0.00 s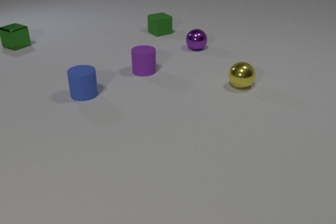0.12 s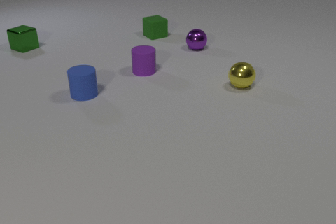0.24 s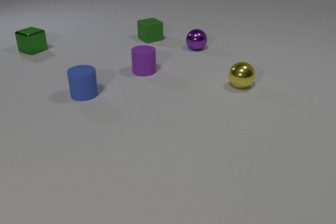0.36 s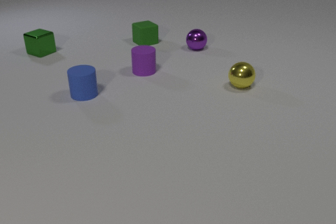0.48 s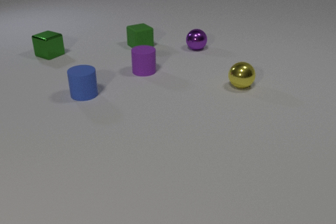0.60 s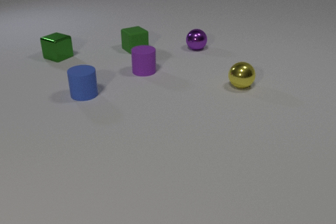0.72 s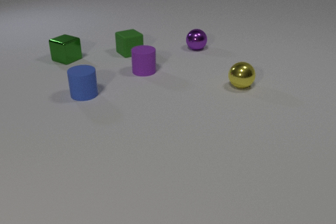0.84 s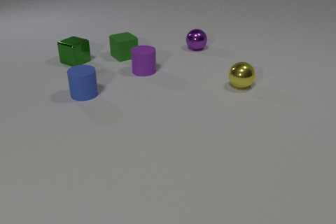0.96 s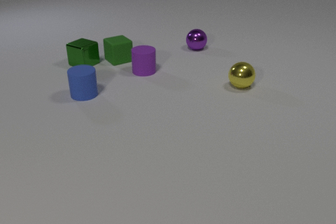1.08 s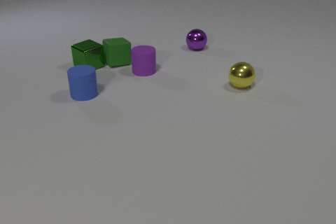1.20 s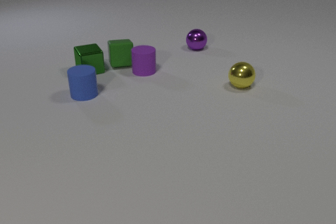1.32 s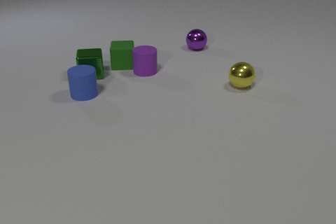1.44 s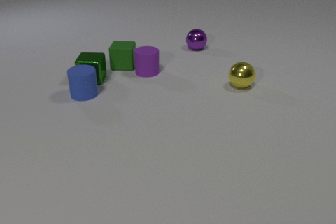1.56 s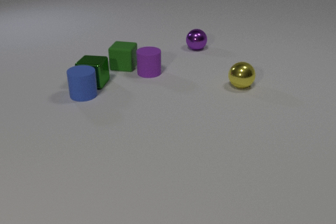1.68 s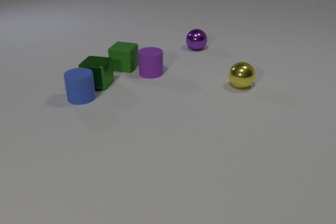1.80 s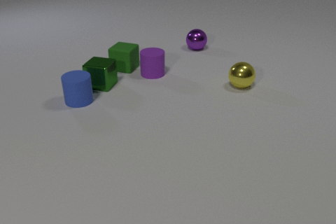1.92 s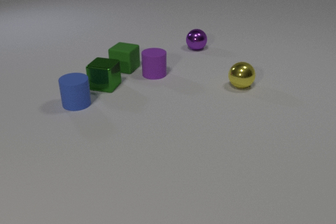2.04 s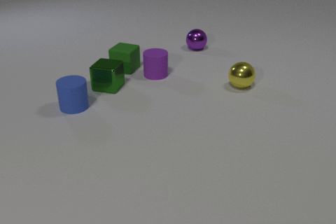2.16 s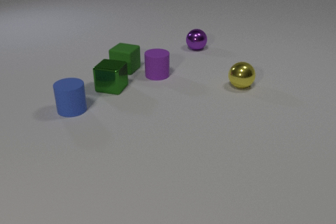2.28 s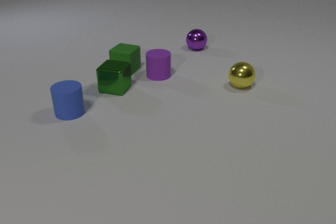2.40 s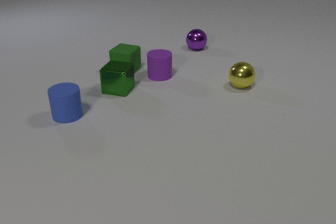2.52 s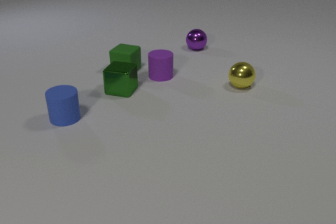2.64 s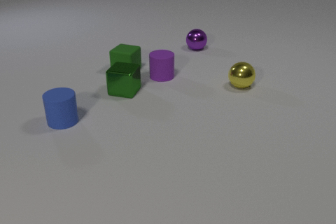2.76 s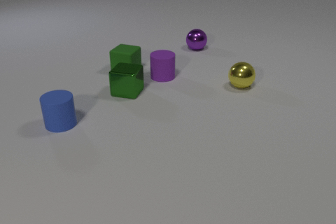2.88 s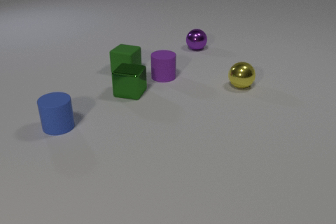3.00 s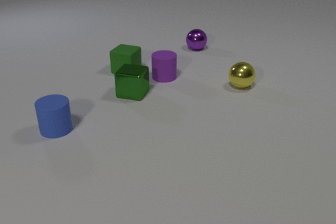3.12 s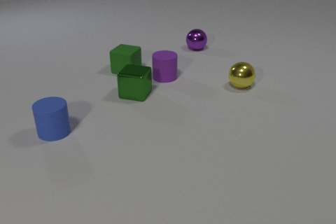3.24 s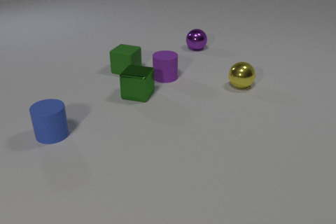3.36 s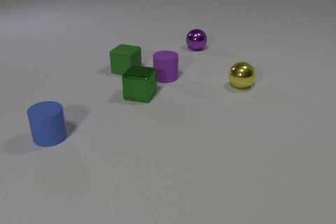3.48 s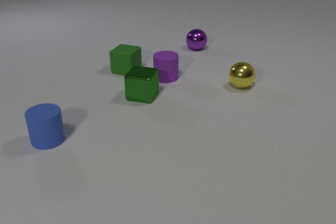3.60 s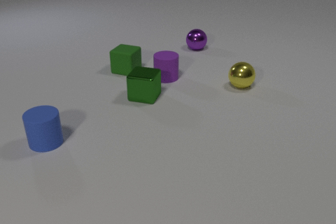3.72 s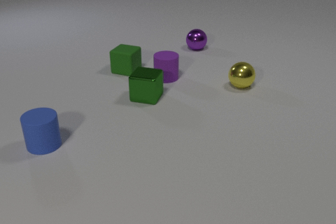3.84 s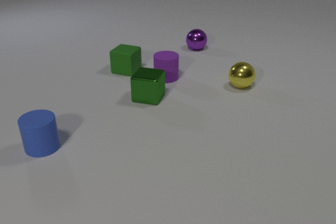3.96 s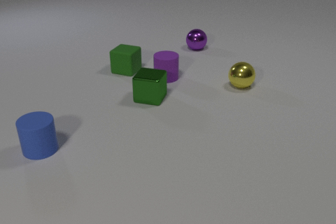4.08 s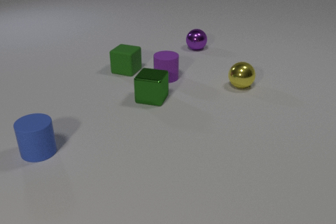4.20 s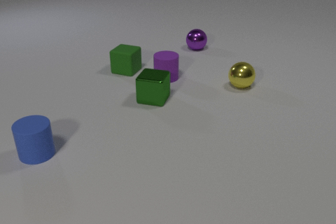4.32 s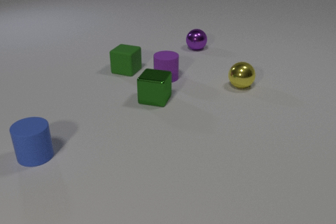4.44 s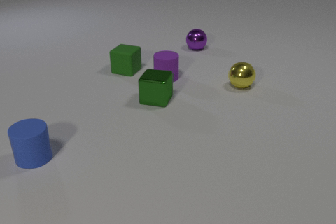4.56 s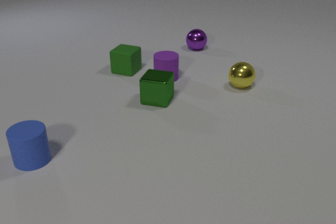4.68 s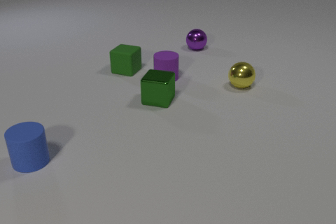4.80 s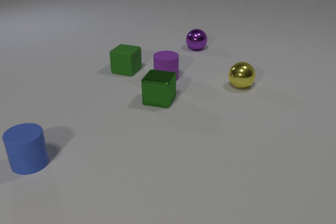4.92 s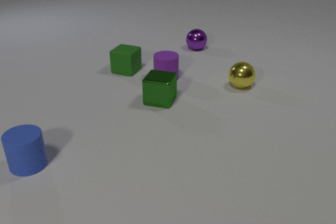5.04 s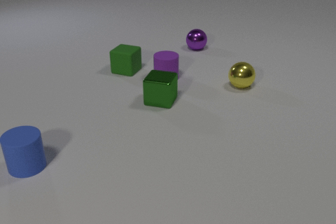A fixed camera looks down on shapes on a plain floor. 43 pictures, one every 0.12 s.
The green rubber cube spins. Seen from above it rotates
clockwise.
The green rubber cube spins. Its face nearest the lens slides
to the left.
0.00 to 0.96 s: The green rubber cube slides toward the camera and to the left. The green metal cube slides toward the camera and to the right.
0.96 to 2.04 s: The green rubber cube slides toward the camera, spins so that its near face slides to the left, clockwise seen from above. The green metal cube slides toward the camera, spins so that its near face slides to the left, clockwise seen from above. The purple rubber cylinder slides to the right and toward the camera. The blue rubber cylinder slides toward the camera and to the left. The green rubber cube and the green metal cube collide. The green rubber cube and the purple rubber cylinder collide. The green metal cube and the blue rubber cylinder collide.
2.04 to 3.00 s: The green metal cube slides to the right and toward the camera. The purple rubber cylinder slides to the right and toward the camera. The blue rubber cylinder slides toward the camera and to the left.
3.00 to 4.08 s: The green metal cube slides to the right and toward the camera. The blue rubber cylinder slides toward the camera and to the left.
4.08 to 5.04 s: The green metal cube slides to the right. The blue rubber cylinder slides toward the camera and to the left.
How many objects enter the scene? 0.
What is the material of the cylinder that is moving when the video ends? rubber.
How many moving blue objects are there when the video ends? 1.
